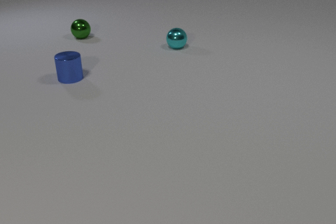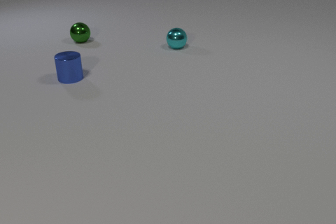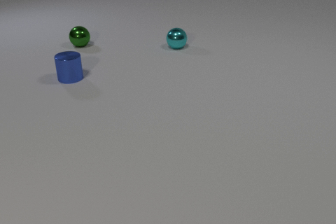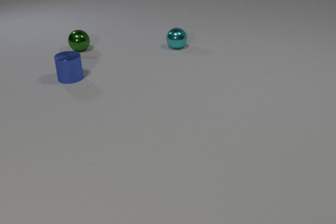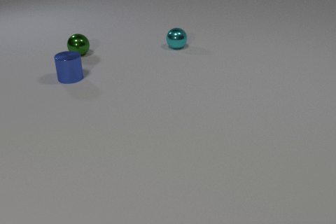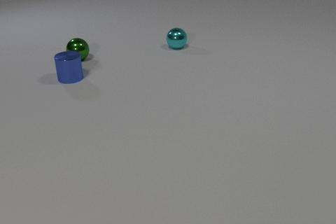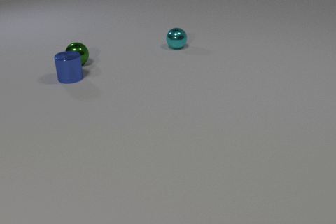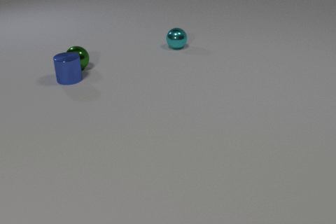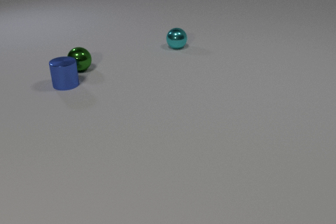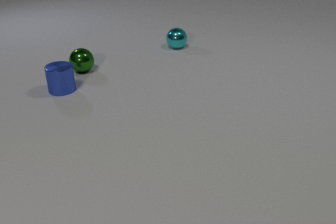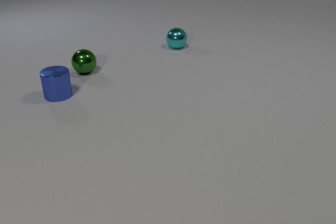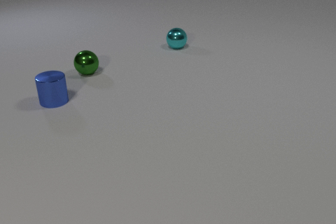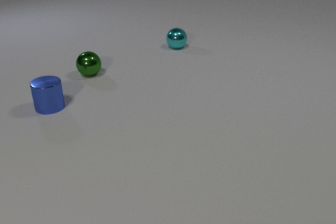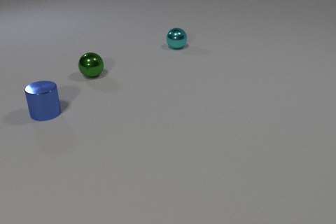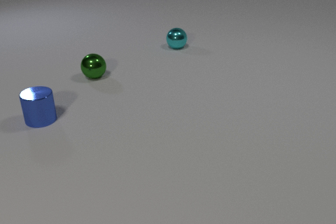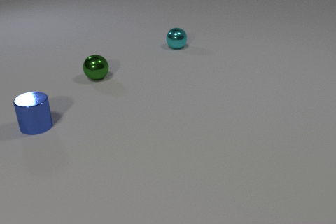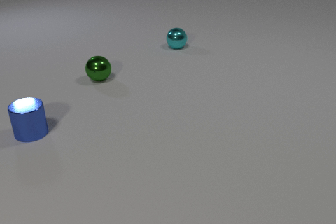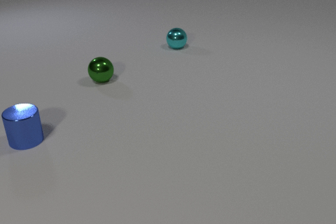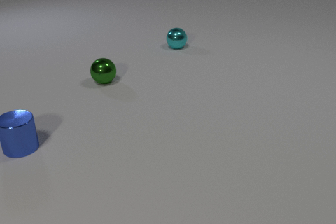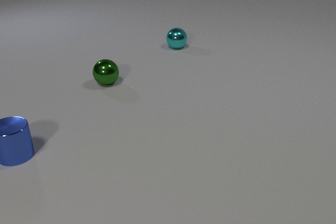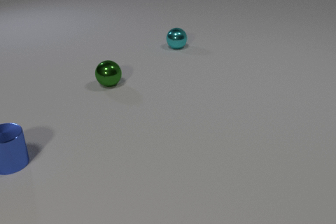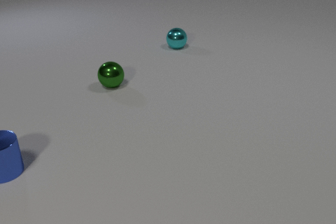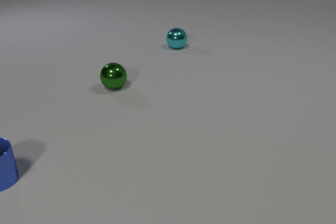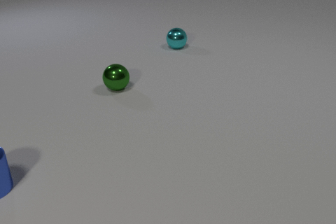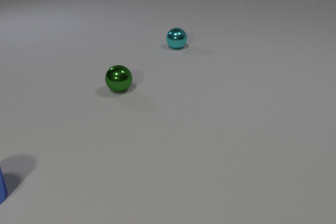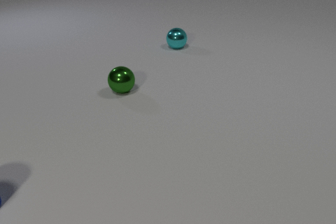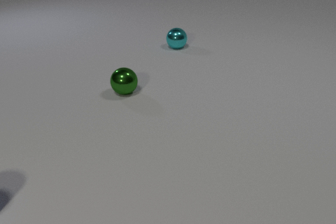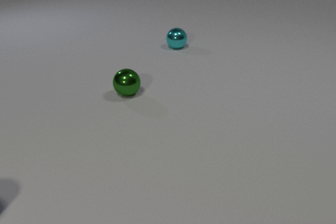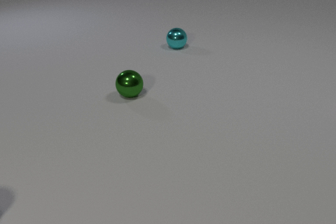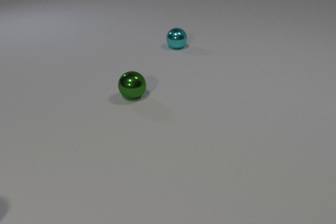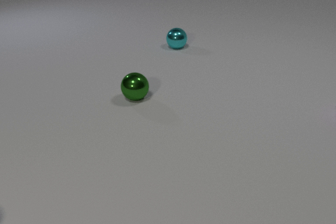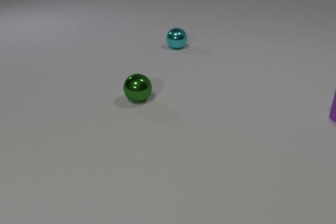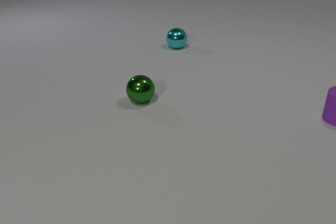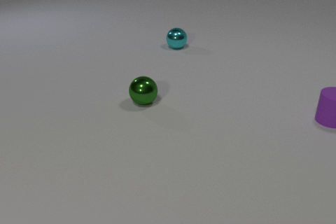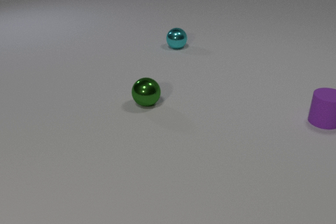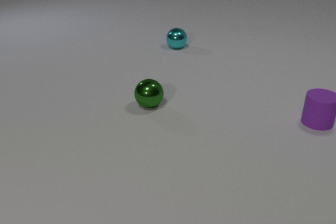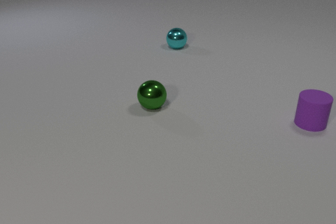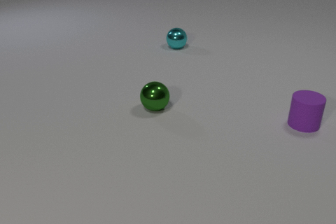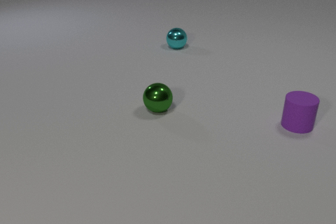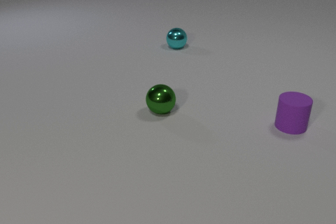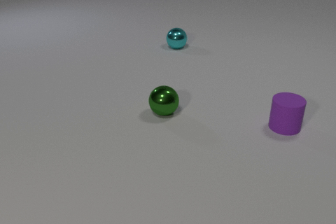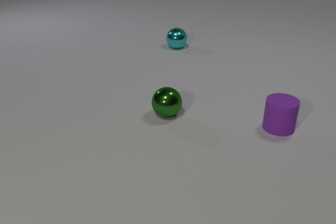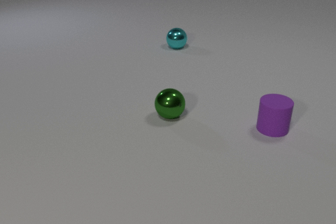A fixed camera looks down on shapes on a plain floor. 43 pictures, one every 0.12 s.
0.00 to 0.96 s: The green metal sphere rolls toward the camera. The blue metal cylinder slides toward the camera. The green metal sphere and the blue metal cylinder collide.
0.96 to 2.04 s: The green metal sphere rolls toward the camera and to the right. The blue metal cylinder slides toward the camera.
2.04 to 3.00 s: The green metal sphere rolls toward the camera and to the right. The blue metal cylinder slides toward the camera and to the left.
3.00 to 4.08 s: The green metal sphere rolls toward the camera and to the right. The purple rubber cylinder comes in at the right edge, slides to the left and toward the camera.
4.08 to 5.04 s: The green metal sphere rolls toward the camera and to the right. The purple rubber cylinder slides to the left and toward the camera.
How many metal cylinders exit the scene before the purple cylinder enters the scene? 1.
What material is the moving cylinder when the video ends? rubber.
What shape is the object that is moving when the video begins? sphere.
